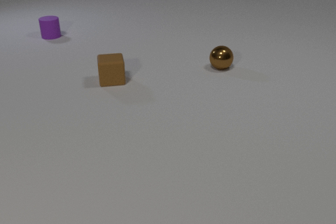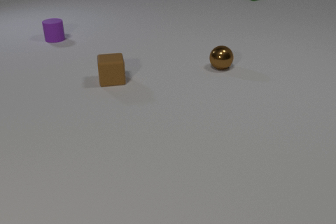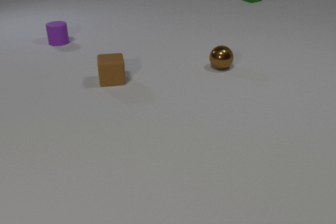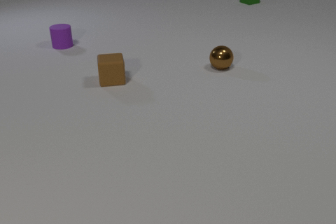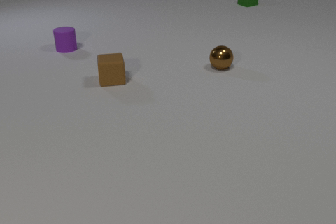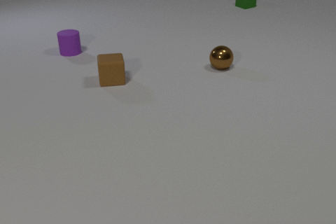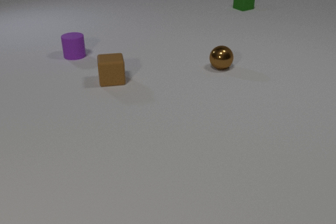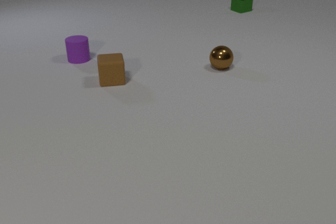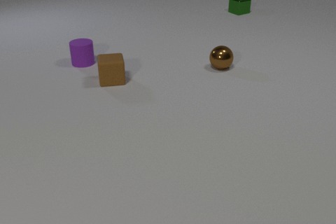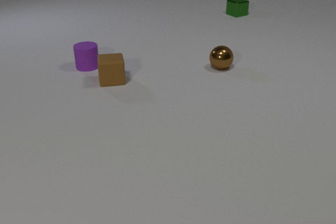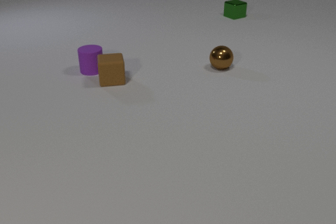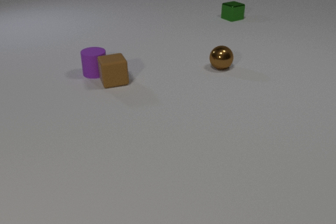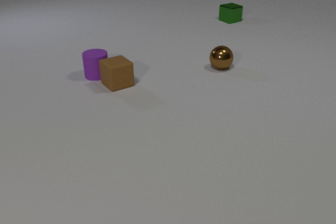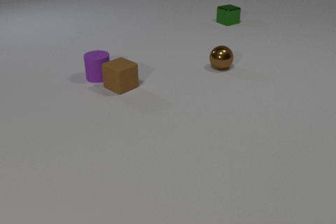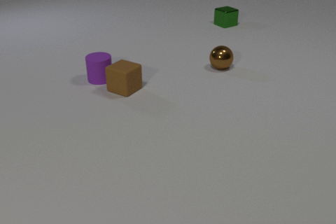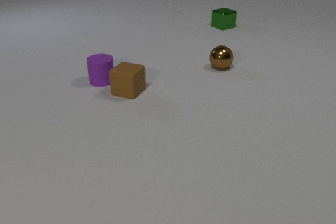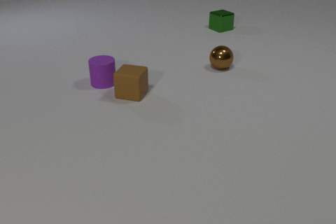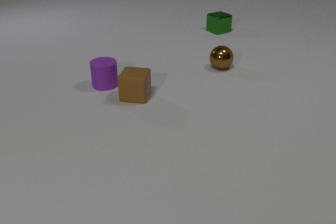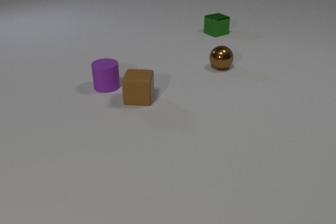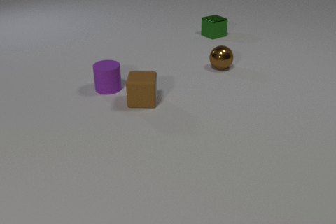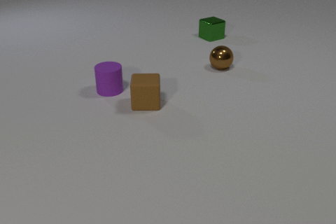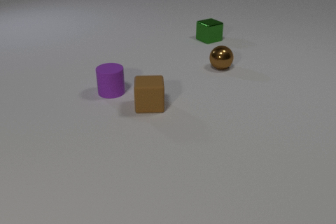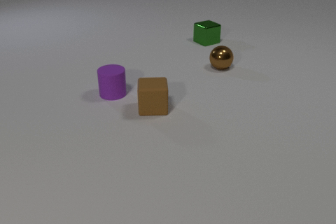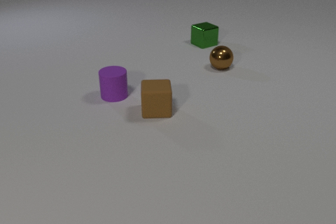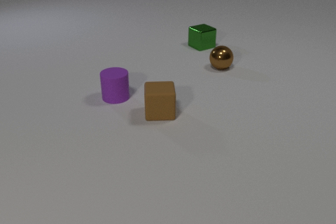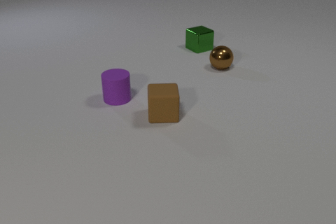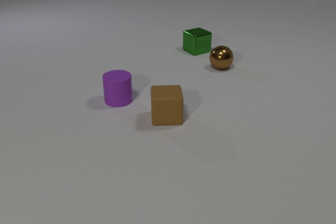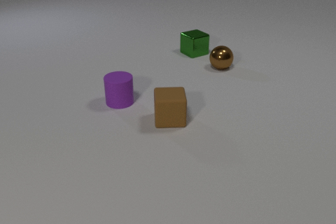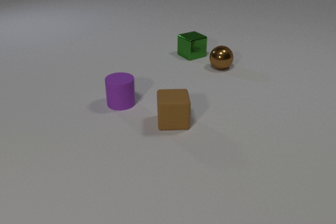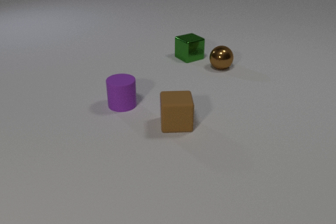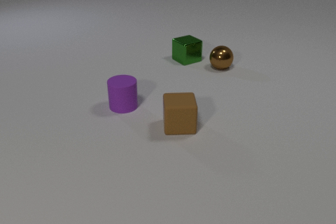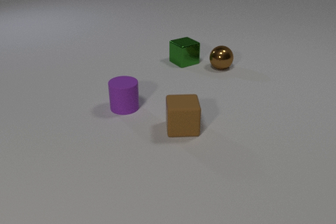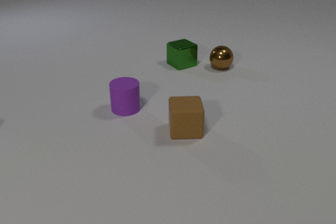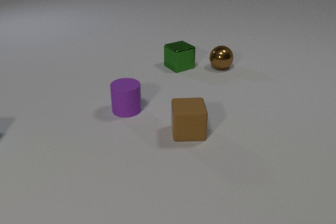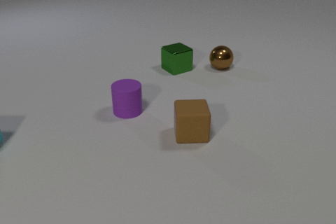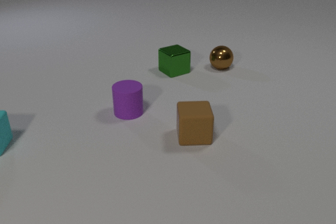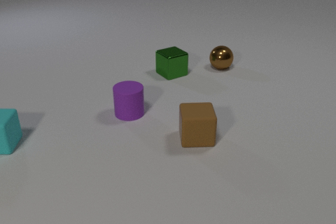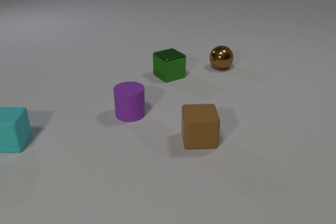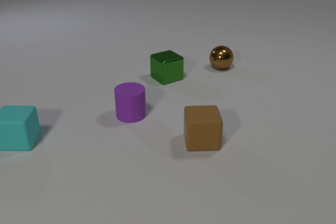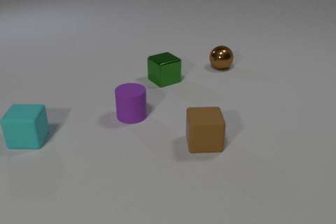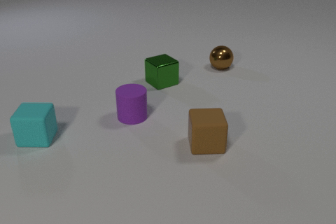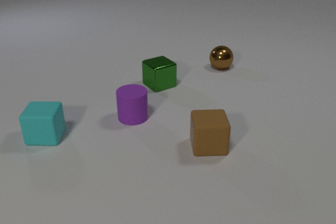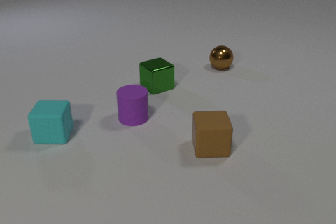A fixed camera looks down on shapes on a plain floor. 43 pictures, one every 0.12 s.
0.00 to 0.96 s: The purple rubber cylinder slides toward the camera. The green metal cube slides toward the camera.
0.96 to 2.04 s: The purple rubber cylinder slides toward the camera. The brown rubber cube slides toward the camera and to the right, spins so that its near face slides to the right, counterclockwise seen from above. The green metal cube slides toward the camera. The purple rubber cylinder and the brown rubber cube collide.
2.04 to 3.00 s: The purple rubber cylinder slides toward the camera. The brown rubber cube slides toward the camera and to the right. The green metal cube slides toward the camera.
3.00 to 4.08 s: The purple rubber cylinder slides toward the camera. The brown rubber cube slides toward the camera and to the right. The green metal cube slides toward the camera.
4.08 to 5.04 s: The purple rubber cylinder slides toward the camera. The brown rubber cube slides toward the camera and to the right. The cyan rubber cube slides to the right. The green metal cube slides toward the camera and to the left.
What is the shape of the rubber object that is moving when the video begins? cylinder.
What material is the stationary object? metal.
What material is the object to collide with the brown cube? rubber.
